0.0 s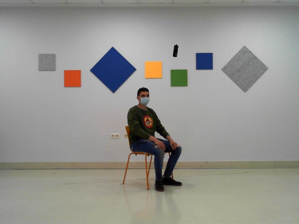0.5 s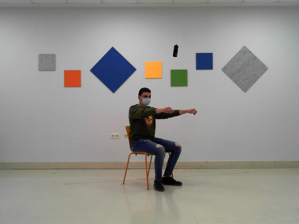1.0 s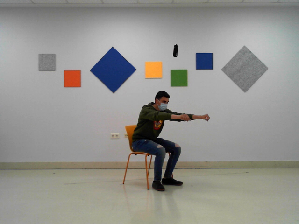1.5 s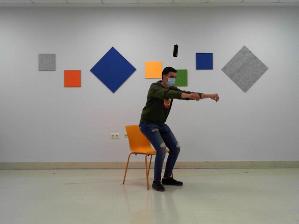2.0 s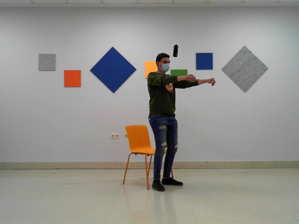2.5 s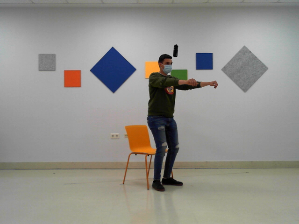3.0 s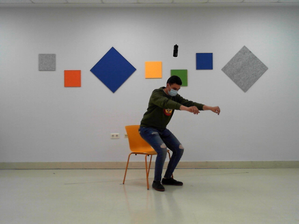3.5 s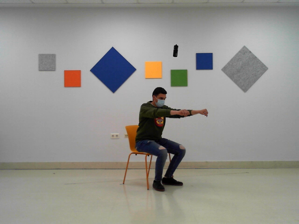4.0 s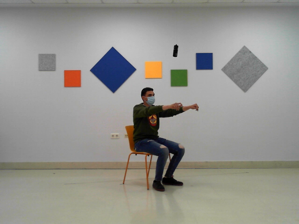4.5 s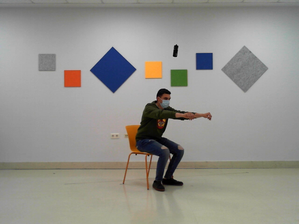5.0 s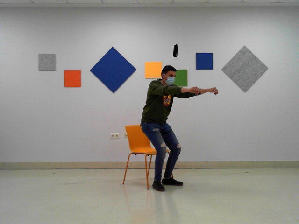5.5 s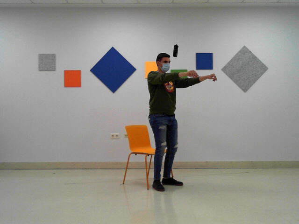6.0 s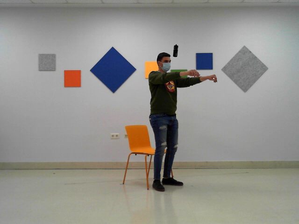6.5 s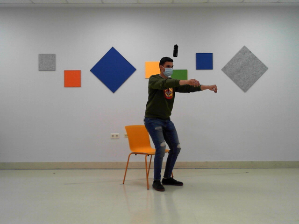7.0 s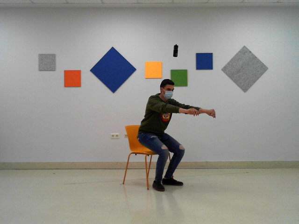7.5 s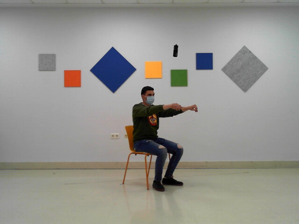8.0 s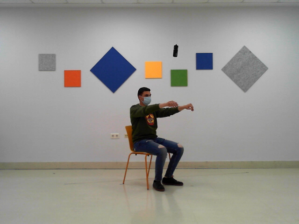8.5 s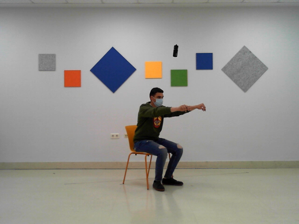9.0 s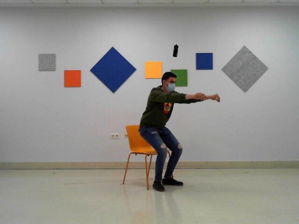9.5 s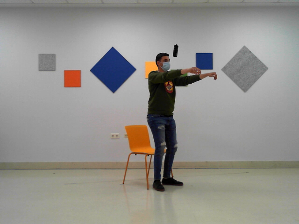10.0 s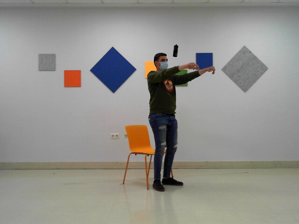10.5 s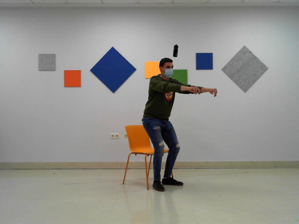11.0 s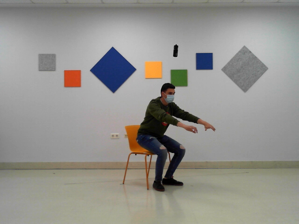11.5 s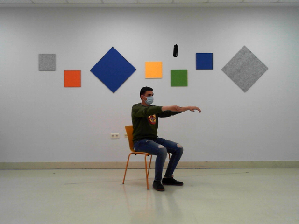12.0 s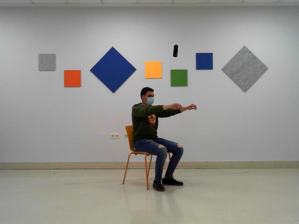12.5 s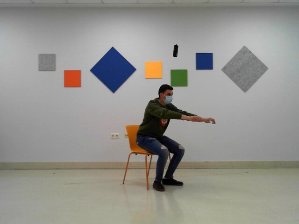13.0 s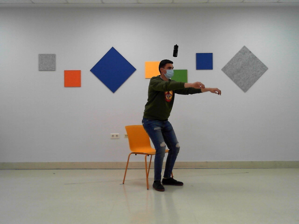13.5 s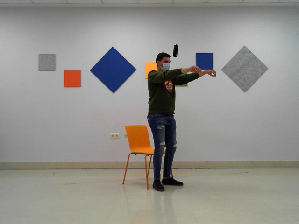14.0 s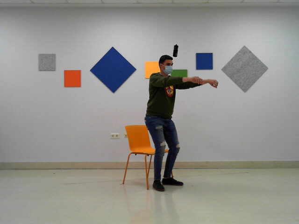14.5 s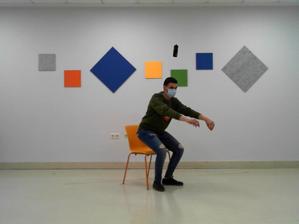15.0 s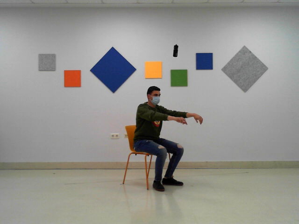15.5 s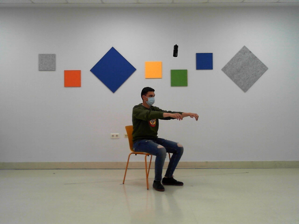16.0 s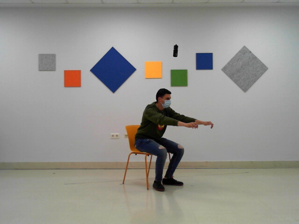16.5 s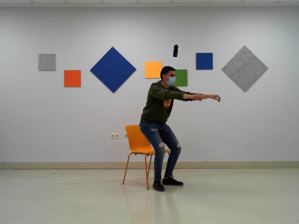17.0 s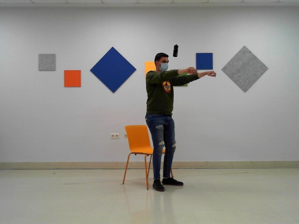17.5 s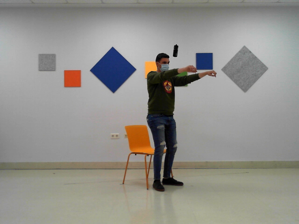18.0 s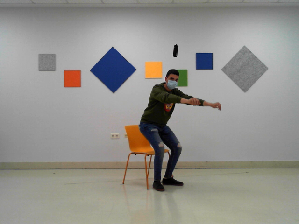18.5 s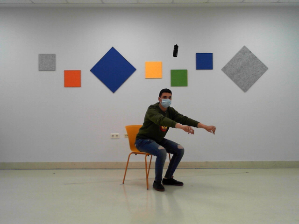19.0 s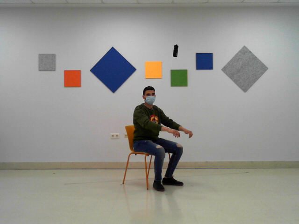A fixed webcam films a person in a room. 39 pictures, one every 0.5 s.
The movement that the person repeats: Sit to stand.
